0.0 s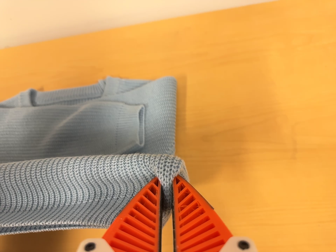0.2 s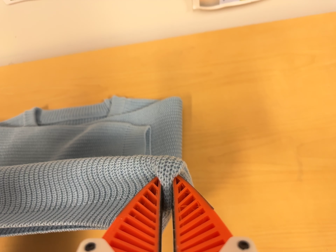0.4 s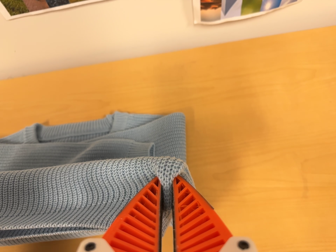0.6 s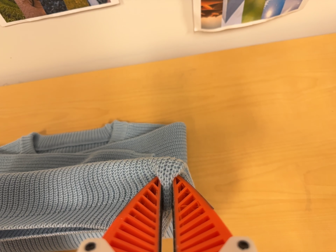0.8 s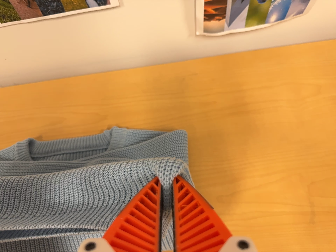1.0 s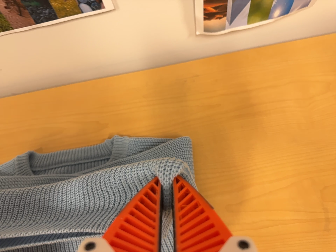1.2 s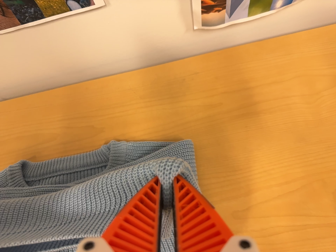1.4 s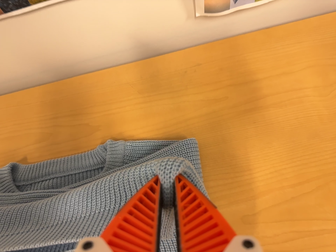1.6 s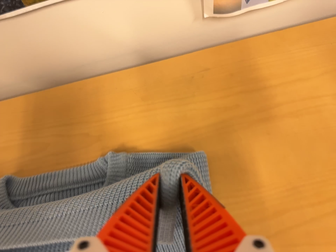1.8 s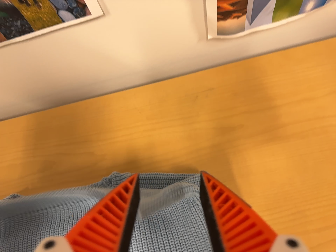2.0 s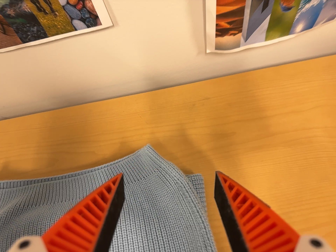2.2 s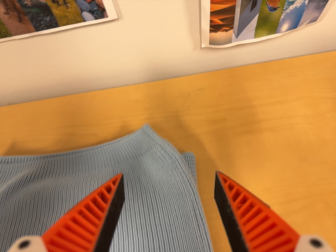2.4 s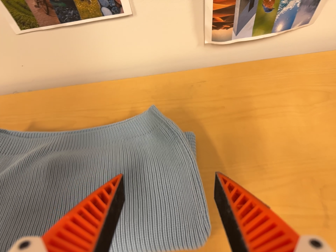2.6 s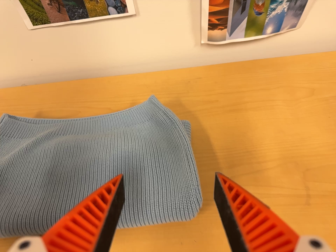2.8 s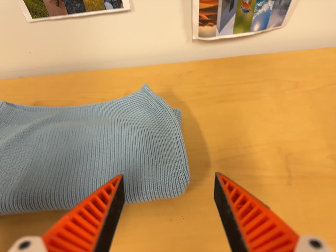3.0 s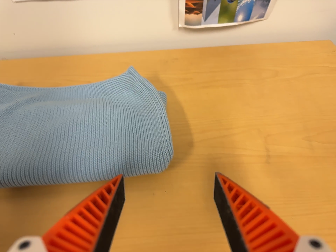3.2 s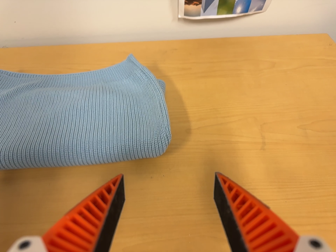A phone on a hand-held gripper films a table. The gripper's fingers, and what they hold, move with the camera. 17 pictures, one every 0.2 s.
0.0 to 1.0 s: The camera travels toward the top of its view and forward, about 12 cm, so close, fixed things drift downward.
1.0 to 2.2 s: The camera shifts only a little, or ends up much as it began.
2.2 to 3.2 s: The camera travels toward the bottom of its view and backward, about 20 cm, so close, fixed things drift upward.
The film runs forward here.
